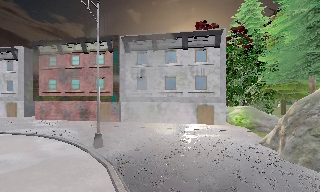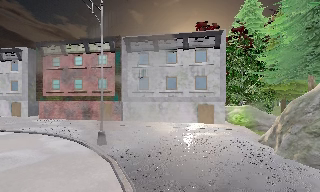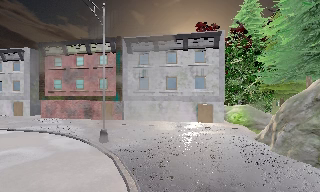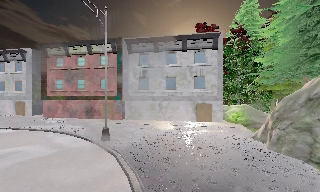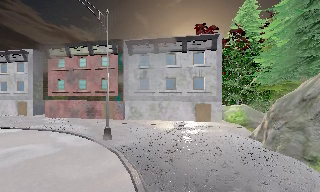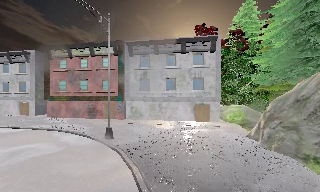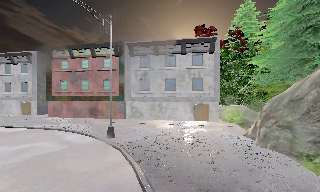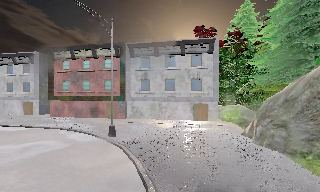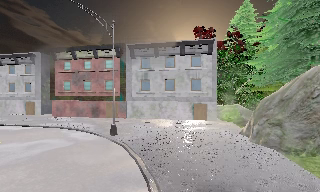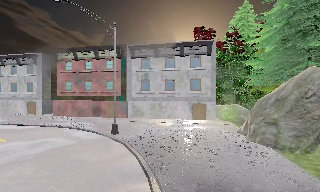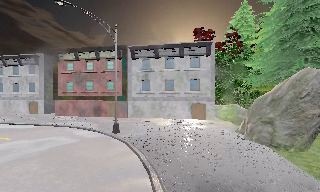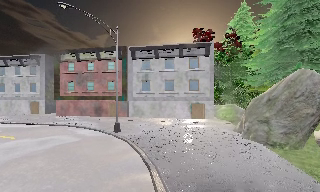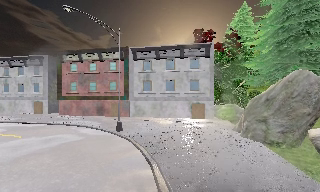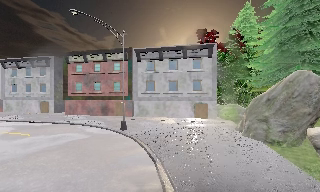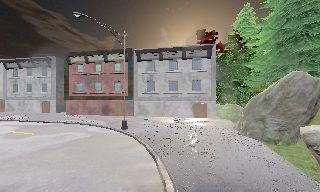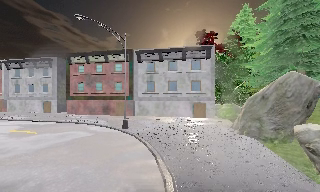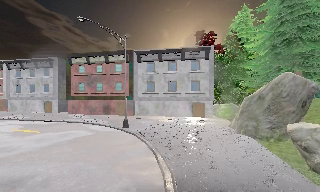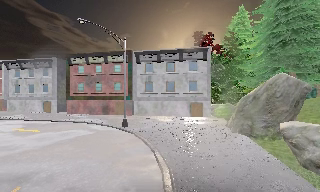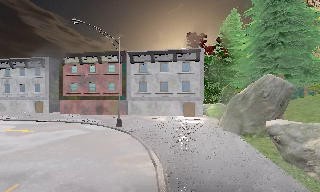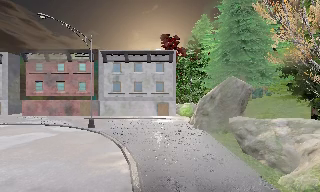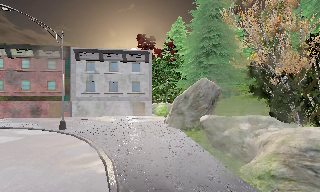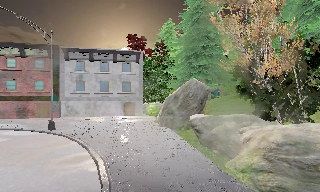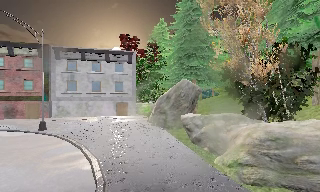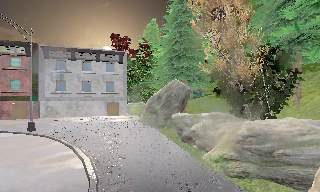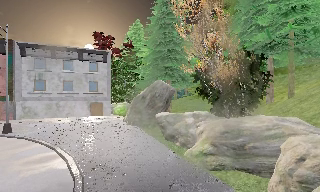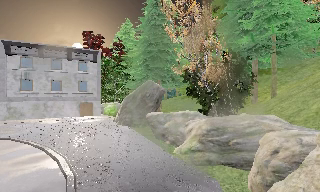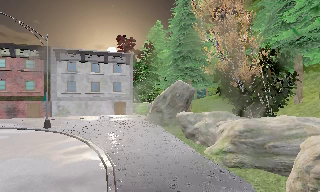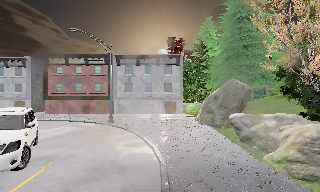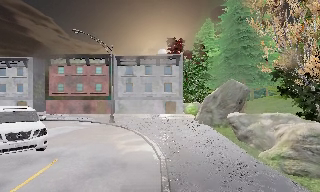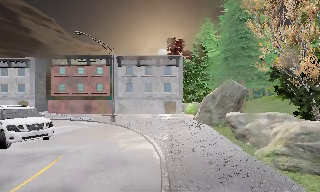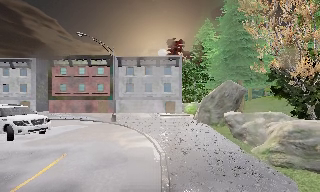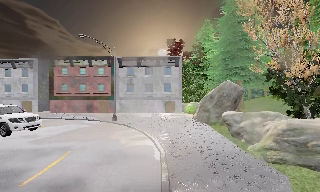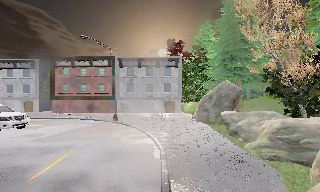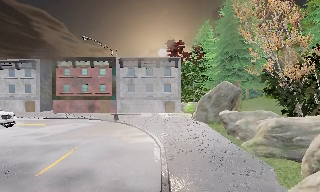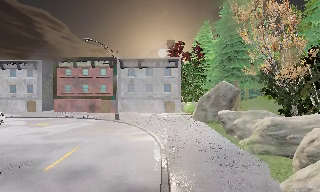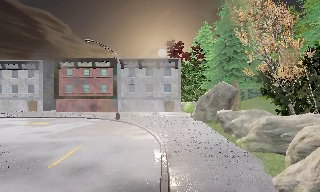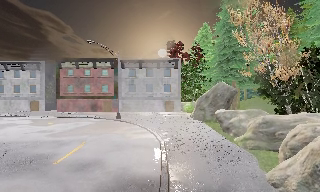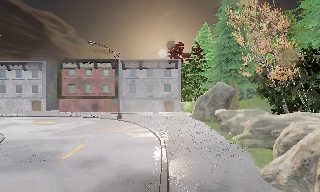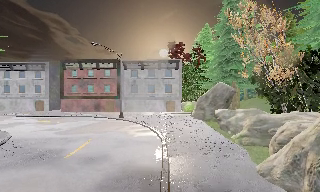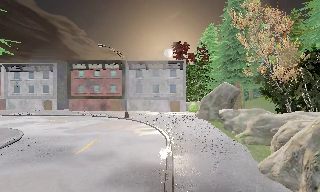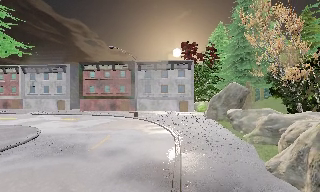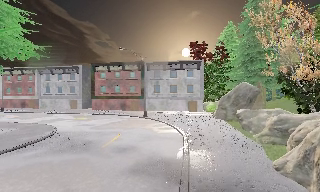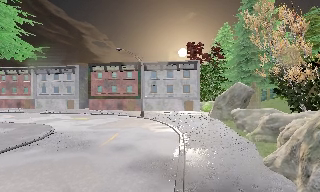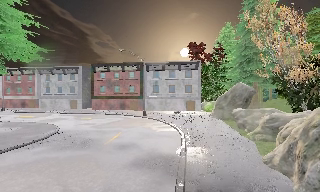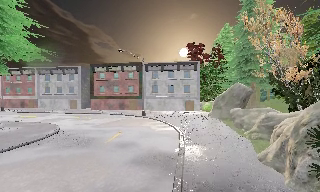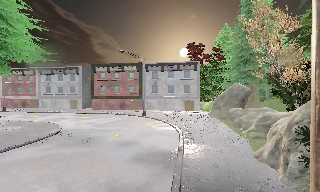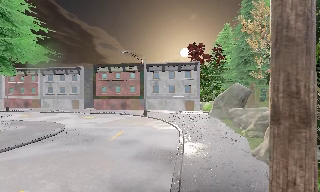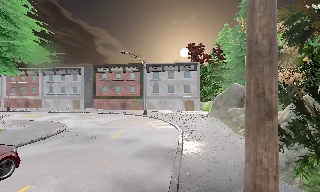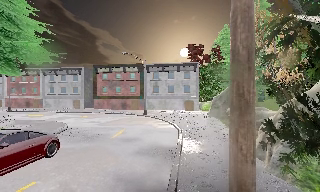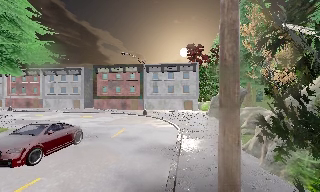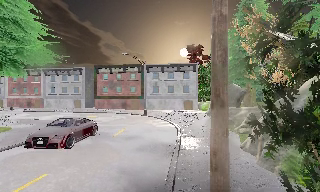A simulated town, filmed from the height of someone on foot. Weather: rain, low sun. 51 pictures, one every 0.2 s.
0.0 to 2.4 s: The camera travels backward, about 3.5 m, so what stands in front gets smaller.
2.4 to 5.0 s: The scene slides to the left, as the camera pans about 35 degrees to its right. It travels backward, about 3.5 m.
5.0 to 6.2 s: The camera pans to its left, which is counterclockwise from overhead, by about 30 degrees. It travels backward, about 1.5 m, so what stands in front gets smaller.
6.2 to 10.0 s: The camera travels backward, about 5 m, so what stands in front gets smaller.
The film runs backward here.
